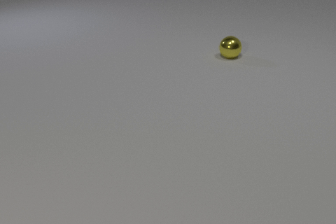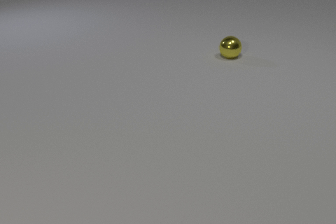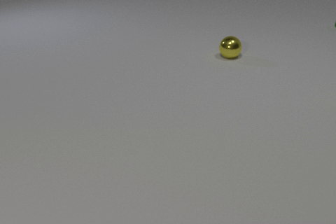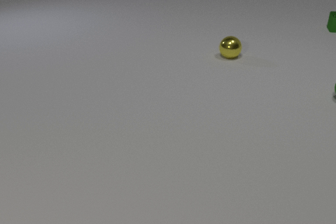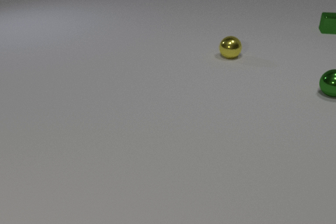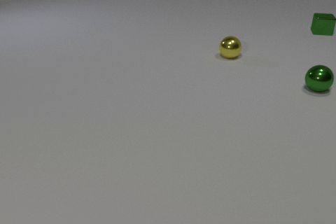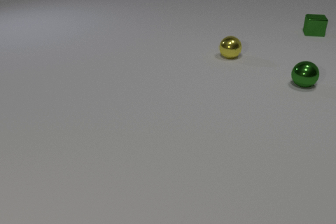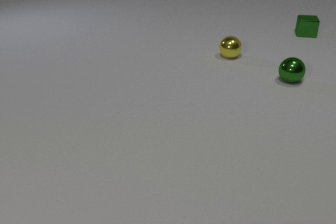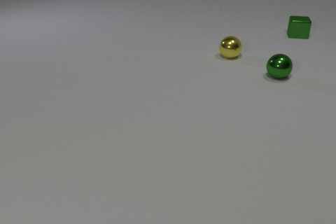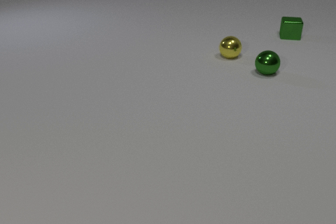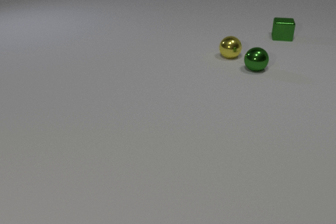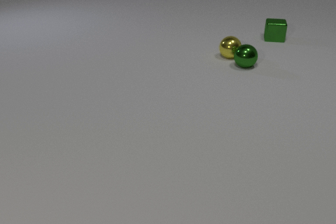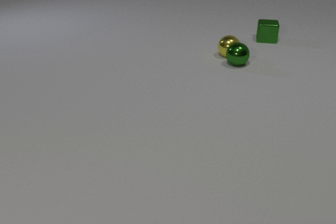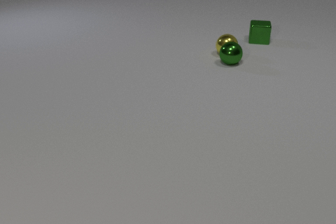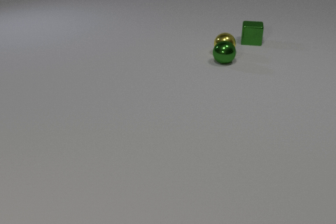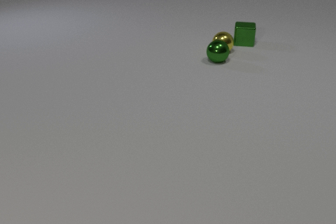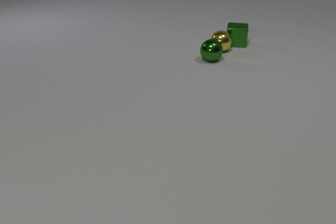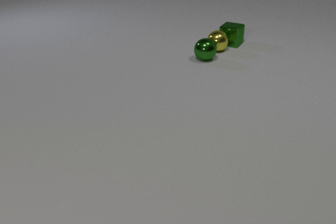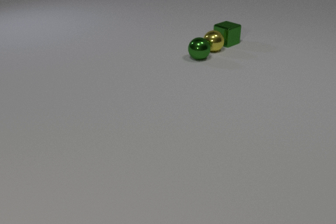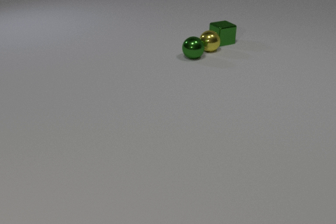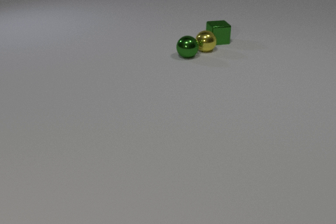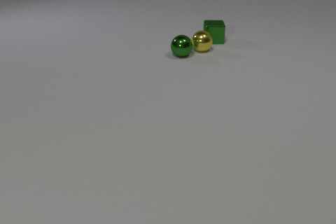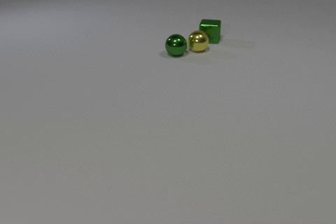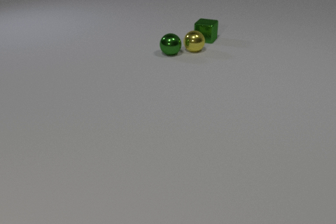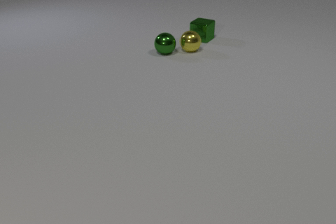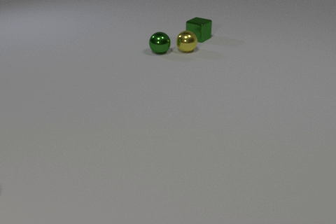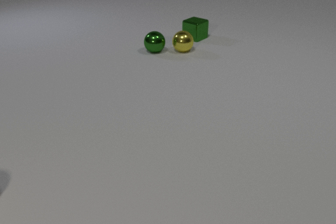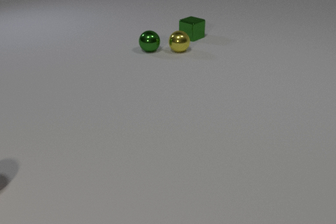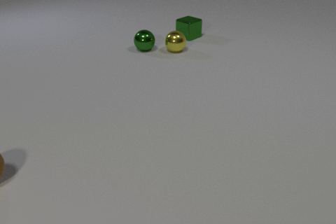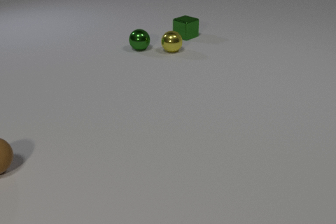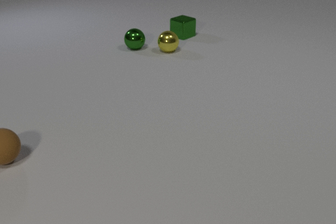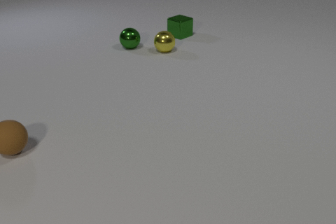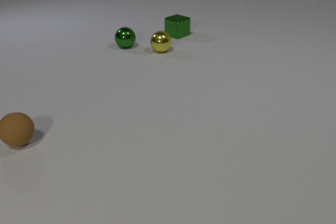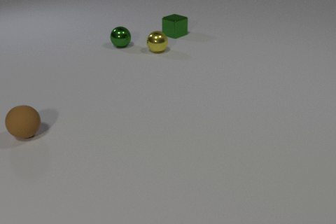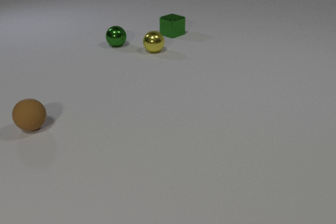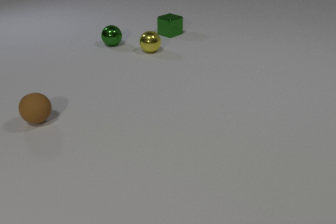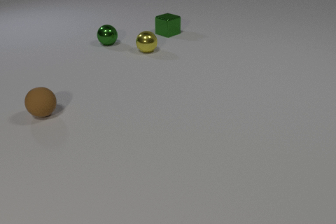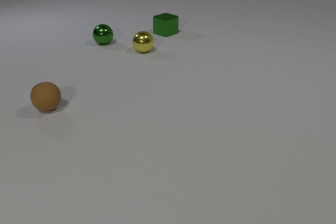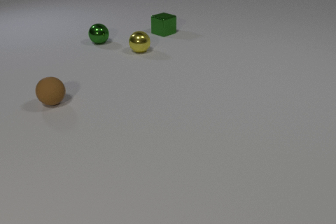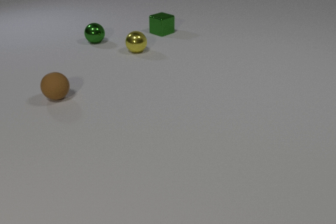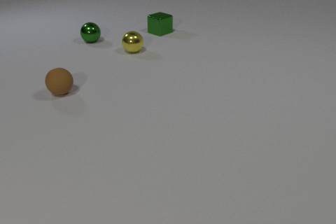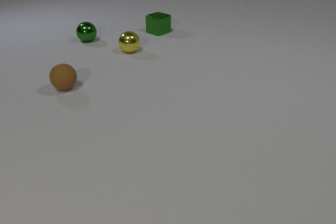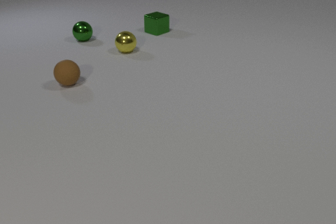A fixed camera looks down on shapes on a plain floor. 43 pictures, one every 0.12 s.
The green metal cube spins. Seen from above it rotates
clockwise.
The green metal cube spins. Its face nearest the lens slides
to the left.
0.00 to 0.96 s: The green metal sphere comes in at the right edge, rolls to the left and away from the camera. The green metal cube comes in at the right edge, slides to the left and toward the camera.
0.96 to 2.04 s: The green metal sphere rolls to the left and away from the camera. The yellow metal sphere rolls away from the camera and to the left. The green metal cube slides to the left and toward the camera. The green metal sphere and the yellow metal sphere collide. The yellow metal sphere and the green metal cube collide.
2.04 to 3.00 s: The green metal sphere rolls to the left. The yellow metal sphere rolls to the left. The green metal cube slides to the left, spins clockwise seen from above by about 105 degrees, its near face sliding to the left.
3.00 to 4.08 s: The green metal sphere rolls to the left and away from the camera. The yellow metal sphere rolls to the left. The green metal cube slides to the left and away from the camera. The brown rubber sphere comes in at the left edge, rolls away from the camera and to the right.
4.08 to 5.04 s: The green metal sphere rolls to the left and away from the camera. The yellow metal sphere rolls to the left. The green metal cube slides to the left and away from the camera. The brown rubber sphere rolls away from the camera and to the right.
How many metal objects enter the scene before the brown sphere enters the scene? 2.
What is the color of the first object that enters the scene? green.
How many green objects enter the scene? 2.
